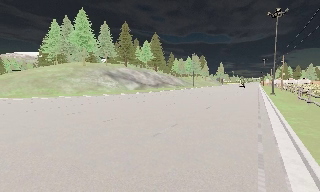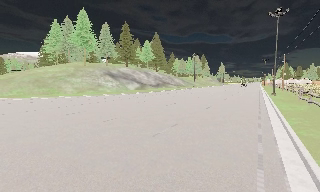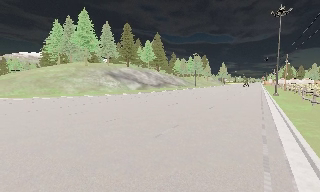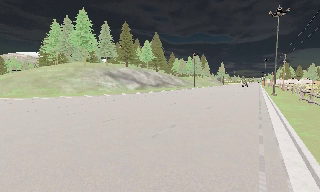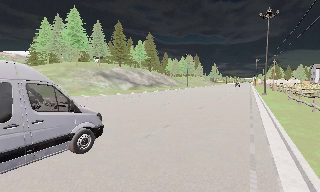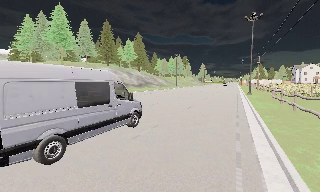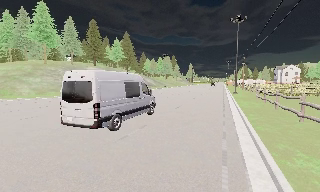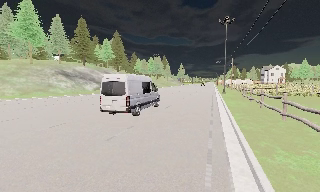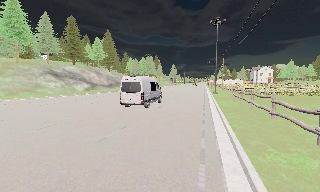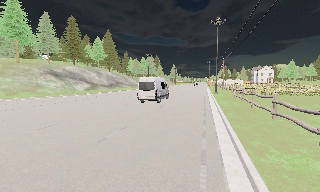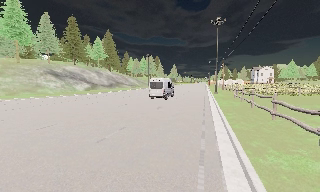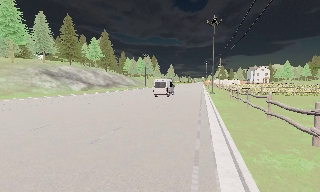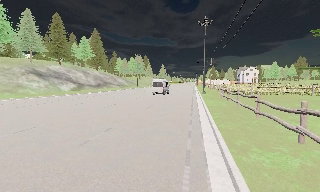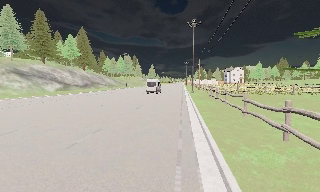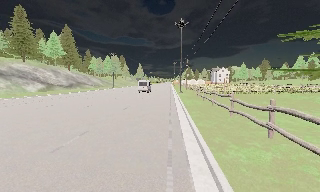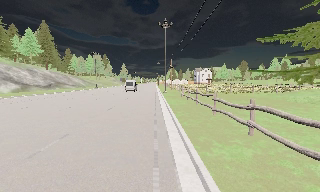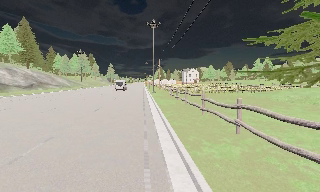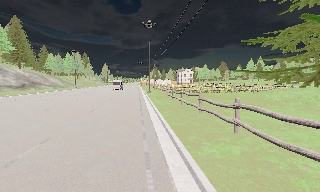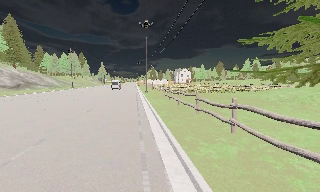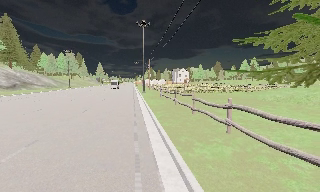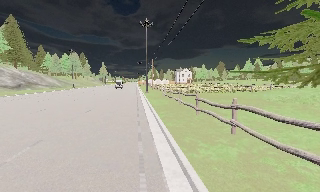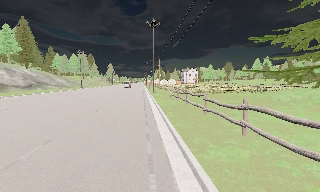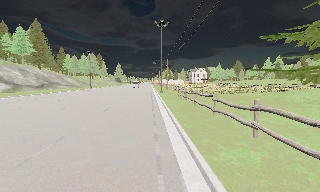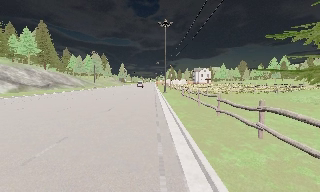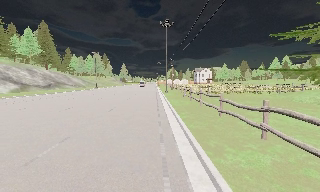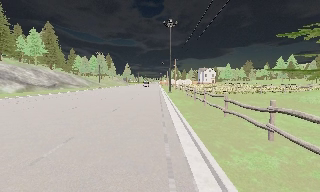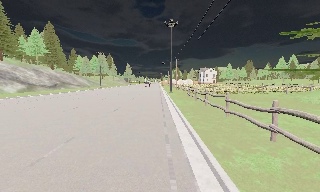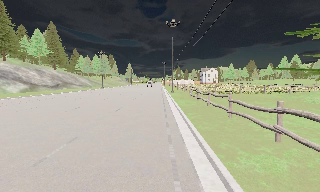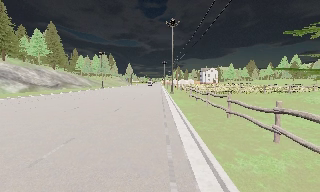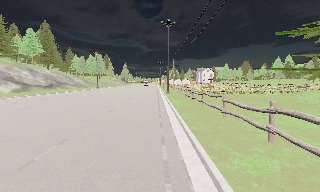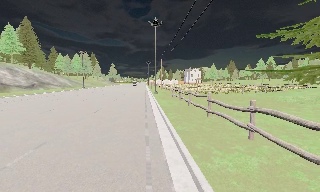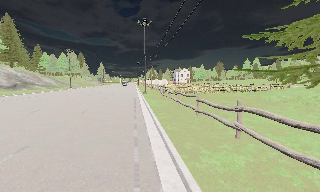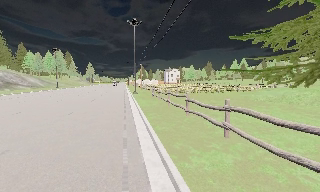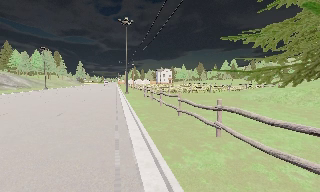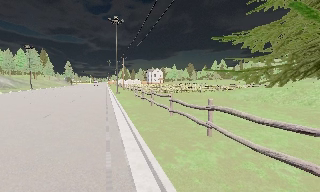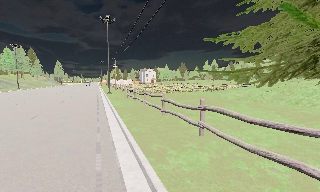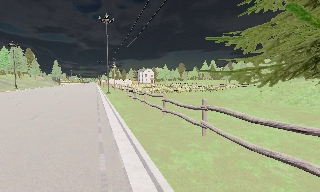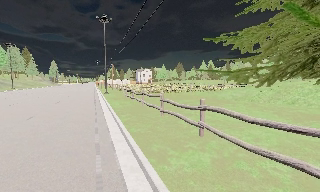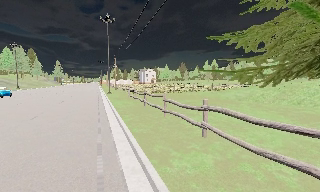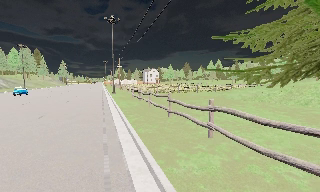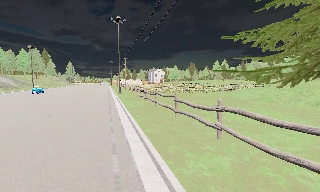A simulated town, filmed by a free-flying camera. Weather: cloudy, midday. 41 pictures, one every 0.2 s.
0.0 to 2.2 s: The camera pans to its right, which is clockwise from overhead, by about 15 degrees.
2.2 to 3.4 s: The camera swings to its right by about 25 degrees, and the scene slides to the left.
3.4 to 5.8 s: The camera travels forward, about 0.5 m, so what stands in front looms larger.
5.8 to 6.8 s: The scene slides to the left, as the camera pans about 15 degrees to its right.
6.8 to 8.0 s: The camera shifts only a little, or ends up much as it began.
The film runs forward here.
